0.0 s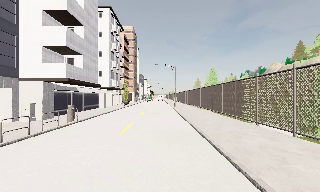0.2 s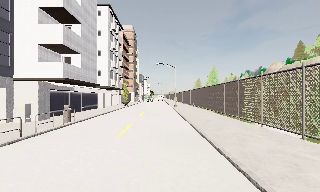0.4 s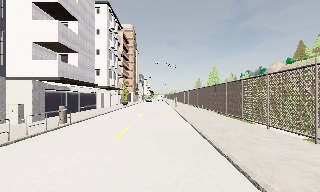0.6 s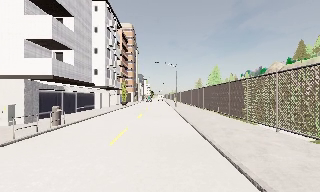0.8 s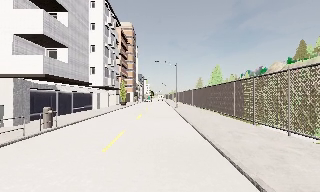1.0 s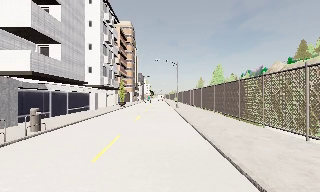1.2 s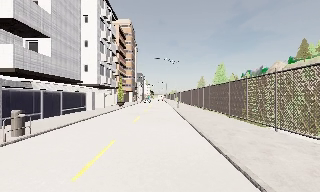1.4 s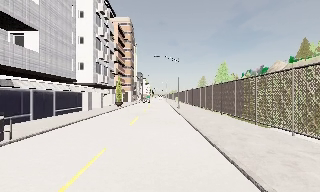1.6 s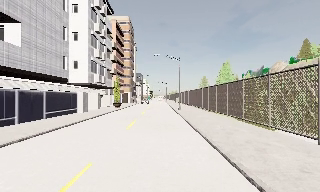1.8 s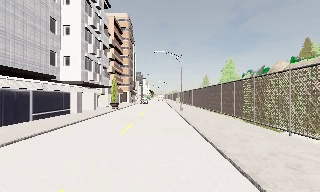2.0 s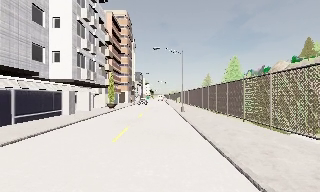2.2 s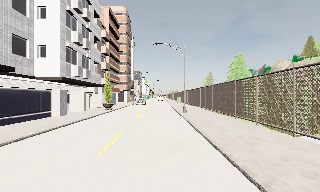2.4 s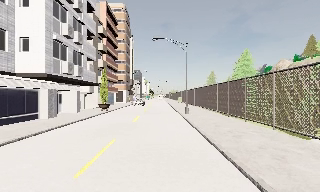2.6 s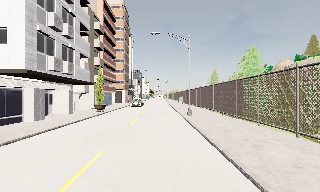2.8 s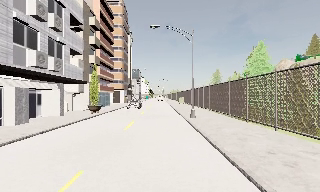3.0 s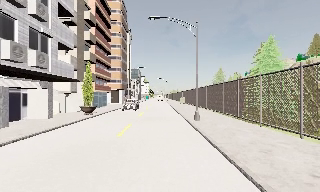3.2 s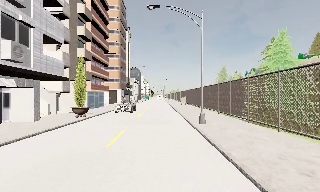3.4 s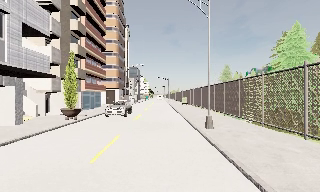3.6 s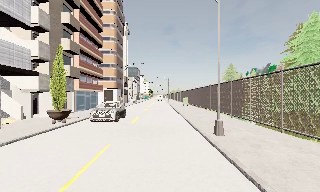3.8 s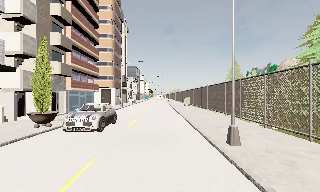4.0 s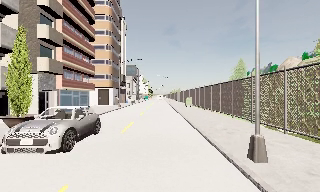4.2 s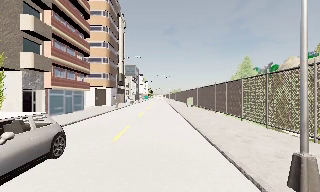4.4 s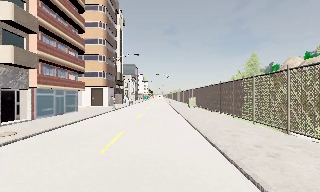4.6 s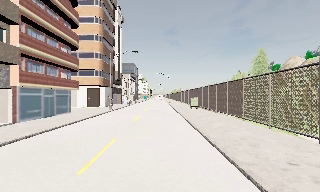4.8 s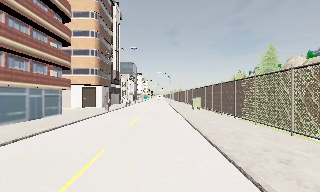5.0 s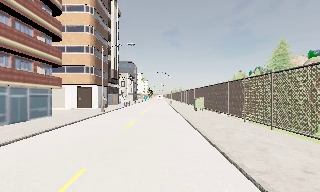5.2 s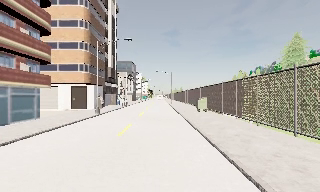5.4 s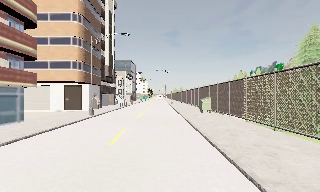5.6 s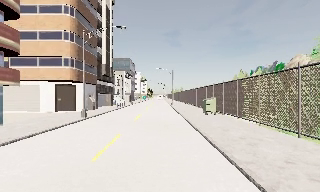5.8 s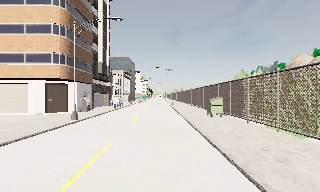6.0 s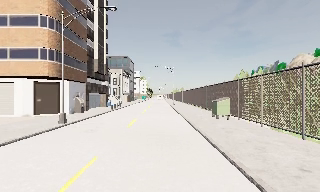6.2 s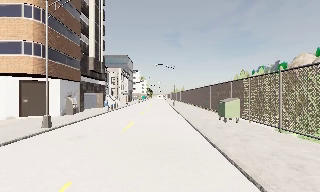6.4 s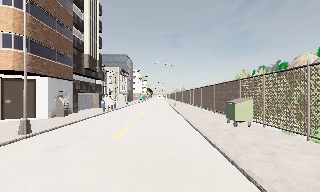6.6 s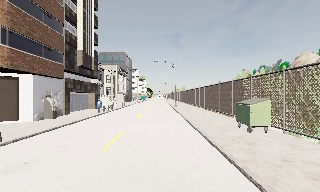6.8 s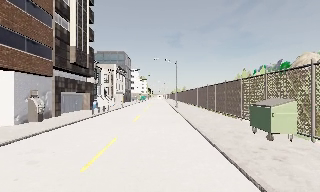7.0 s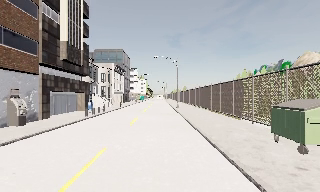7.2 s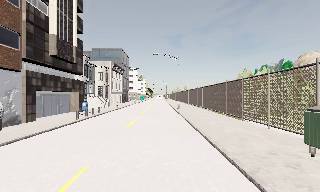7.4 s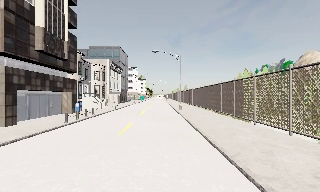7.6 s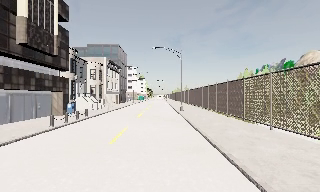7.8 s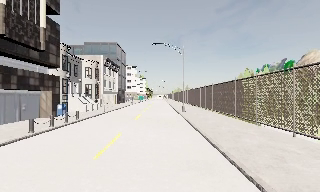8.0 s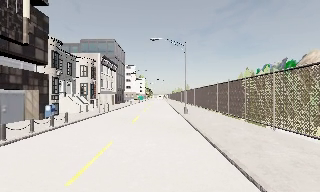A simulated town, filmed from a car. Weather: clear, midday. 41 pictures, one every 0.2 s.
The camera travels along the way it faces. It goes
forward.
0.0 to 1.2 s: The camera travels forward, about 4.5 m, so what stands in front looms larger. It gains speed.
1.2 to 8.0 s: The camera travels forward, about 50 m, so what stands in front looms larger.
The film runs forward here.
